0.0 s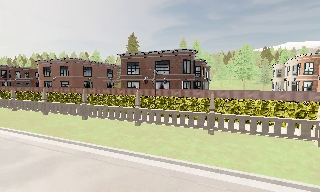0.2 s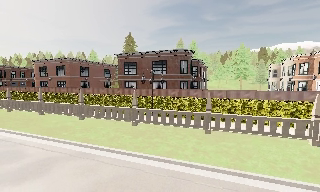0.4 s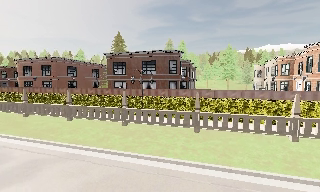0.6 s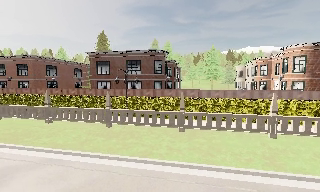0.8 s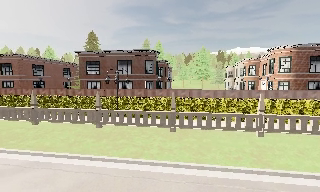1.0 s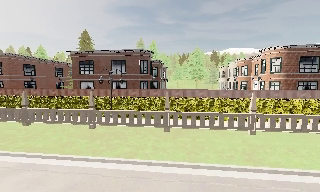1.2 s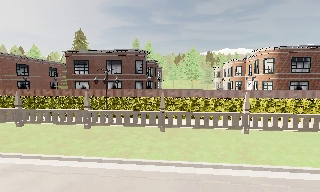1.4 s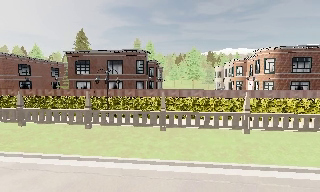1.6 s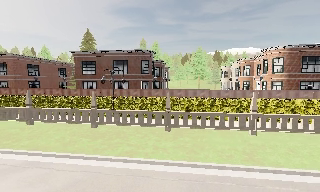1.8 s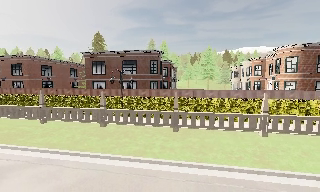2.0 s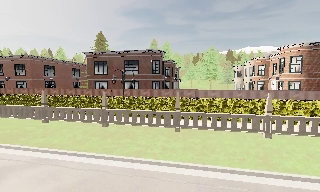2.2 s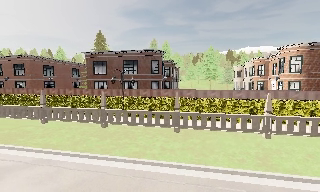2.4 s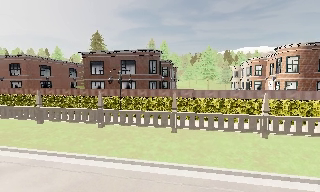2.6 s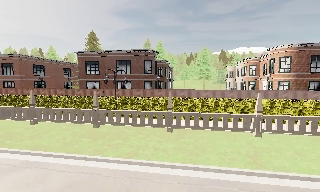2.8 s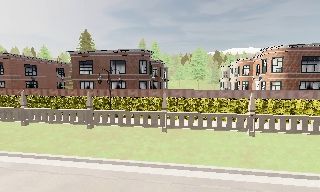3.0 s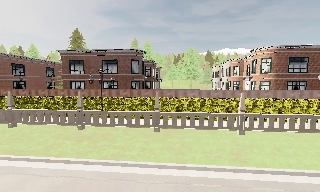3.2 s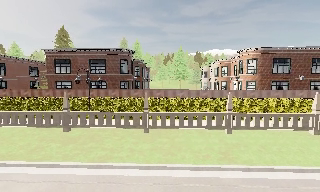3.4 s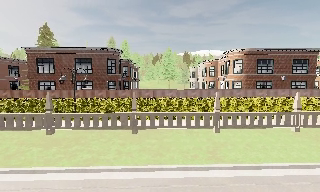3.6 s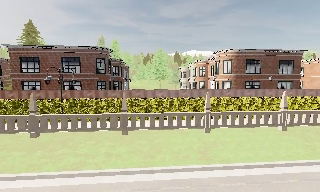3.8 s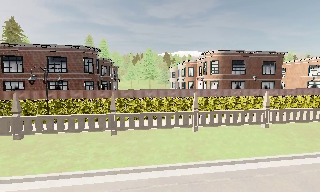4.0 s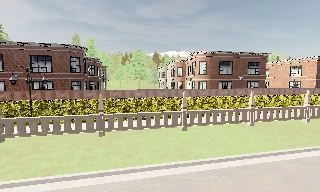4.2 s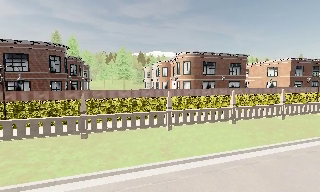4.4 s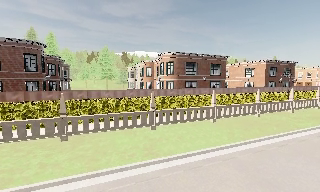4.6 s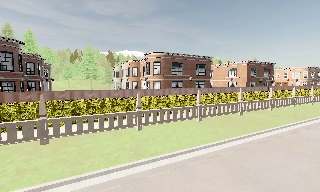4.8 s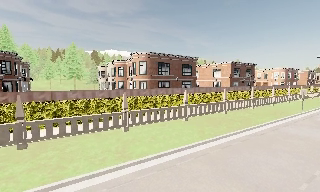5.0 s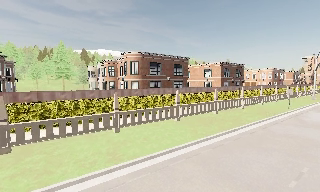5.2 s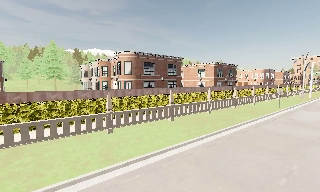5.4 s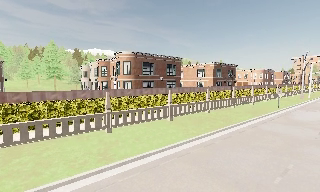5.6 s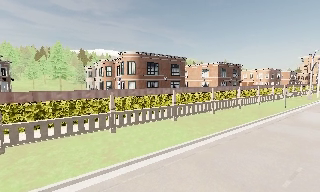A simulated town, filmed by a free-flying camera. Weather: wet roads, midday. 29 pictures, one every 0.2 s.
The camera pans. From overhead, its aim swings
clockwise.
The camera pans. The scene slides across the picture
to the left.
0.0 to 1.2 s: The camera pans to its right, which is clockwise from overhead, by about 15 degrees.
1.2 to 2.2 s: The camera shifts only a little, or ends up much as it began.
2.2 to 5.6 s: The camera swings to its right by about 50 degrees, and the scene slides to the left. It travels to its right, about 0.5 m, so close, fixed things drift to the left.
The film runs backward here.
